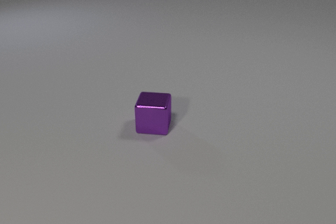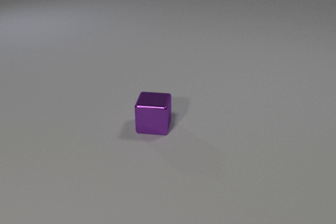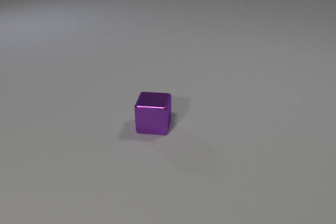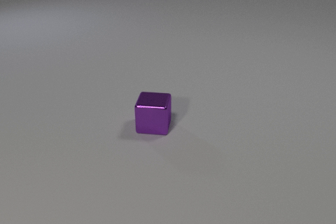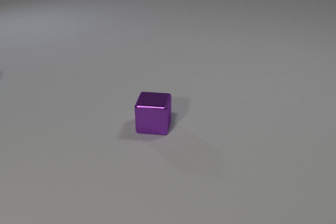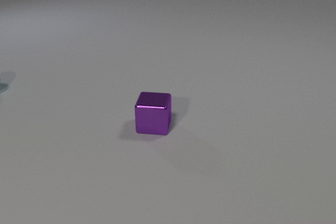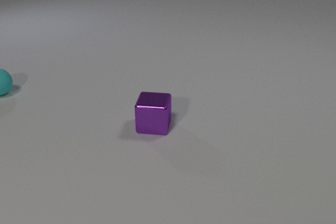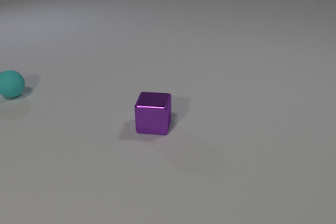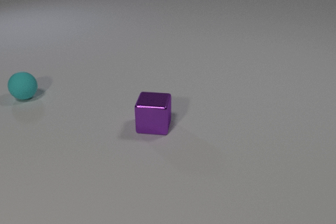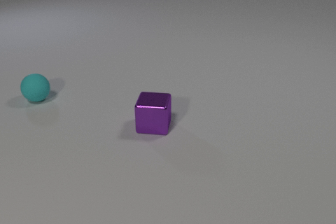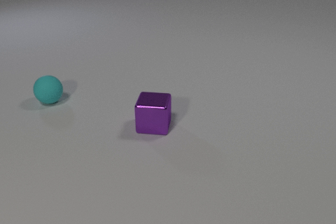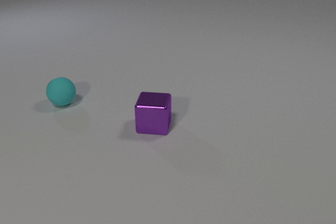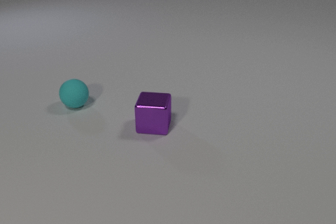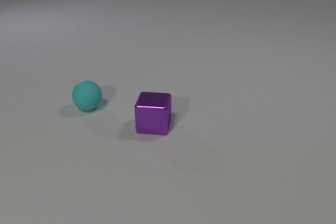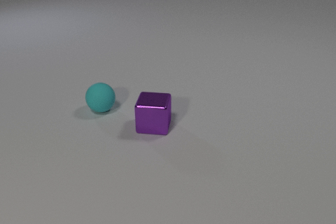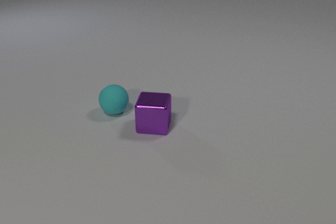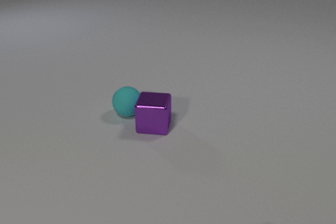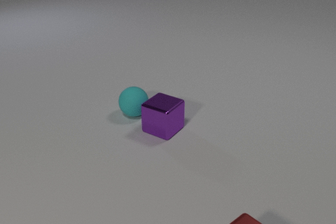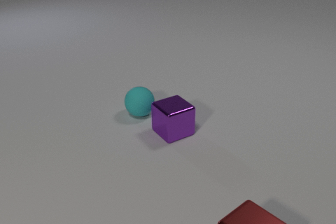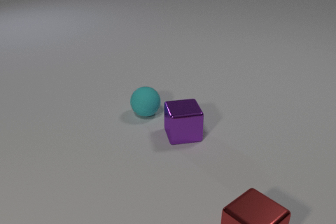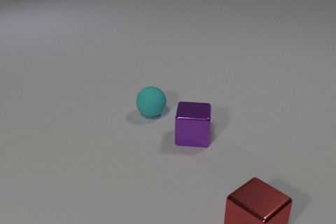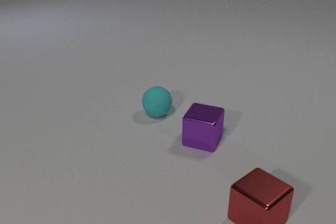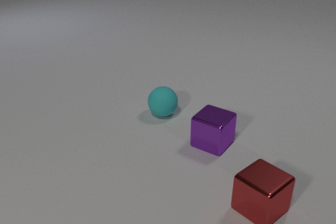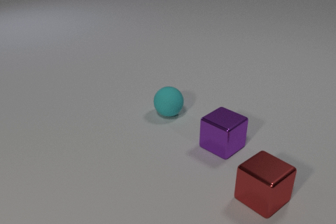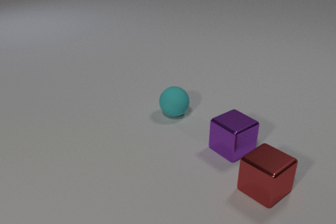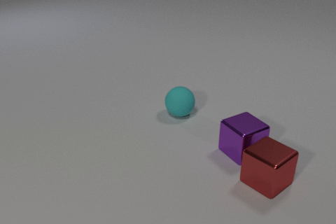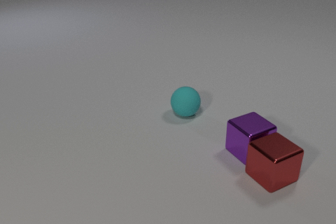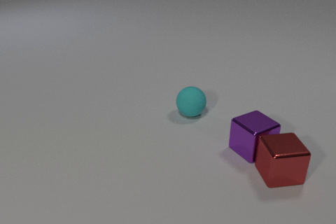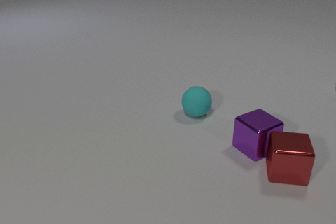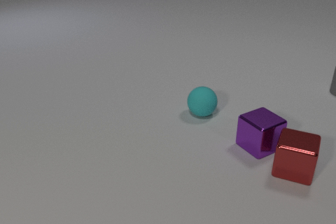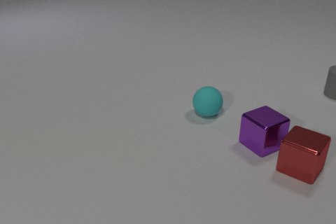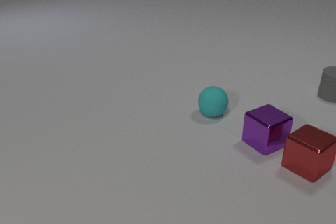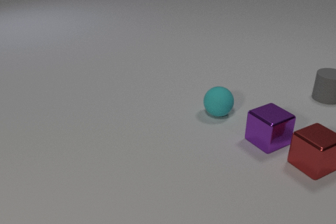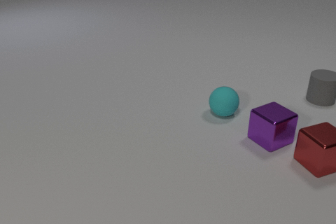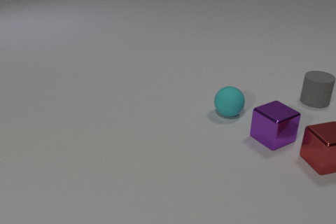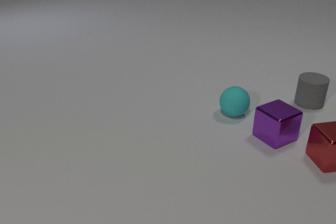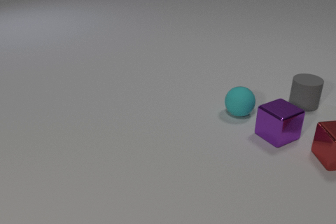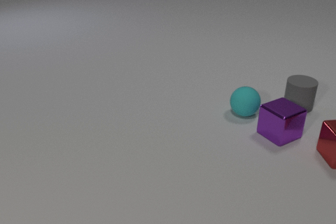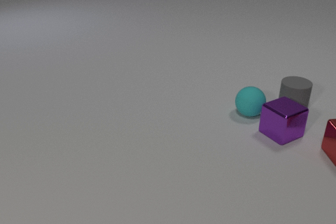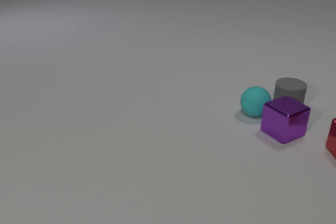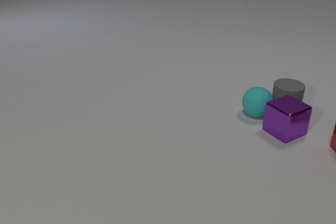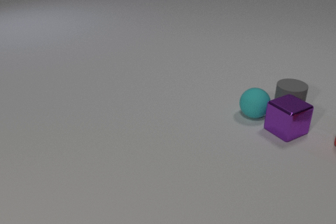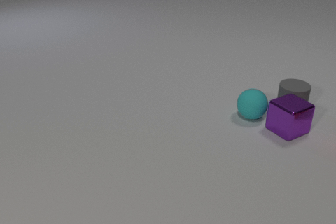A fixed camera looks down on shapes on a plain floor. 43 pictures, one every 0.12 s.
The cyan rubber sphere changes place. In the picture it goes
to the right.
The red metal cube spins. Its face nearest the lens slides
to the left.
0.00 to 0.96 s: The cyan rubber sphere comes in at the left edge, rolls to the right and toward the camera.
0.96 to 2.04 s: The cyan rubber sphere rolls to the right and toward the camera. The purple metal cube slides to the right, spins so that its near face slides to the left, clockwise seen from above. The red metal cube comes in at the bottom edge, slides away from the camera. The cyan rubber sphere and the purple metal cube collide.
2.04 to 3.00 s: The cyan rubber sphere rolls to the right. The purple metal cube slides to the right and toward the camera, spins so that its near face slides to the left, clockwise seen from above. The red metal cube slides away from the camera.
3.00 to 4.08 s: The cyan rubber sphere rolls to the right. The purple metal cube slides away from the camera and to the right. The gray rubber cylinder comes in at the right edge, slides toward the camera and to the left. The red metal cube slides to the right and away from the camera, spins so that its near face slides to the left, clockwise seen from above. The purple metal cube and the red metal cube collide.
4.08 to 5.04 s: The cyan rubber sphere rolls to the right. The purple metal cube slides away from the camera and to the right. The gray rubber cylinder slides toward the camera and to the left. The red metal cube slides away from the camera and to the right, leaves at the right edge. The cyan rubber sphere and the gray rubber cylinder collide.
How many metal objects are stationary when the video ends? 0.
What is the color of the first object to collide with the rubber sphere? purple.
How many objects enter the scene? 3.
